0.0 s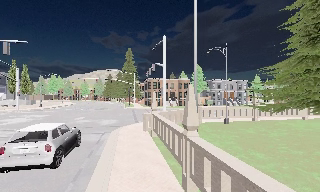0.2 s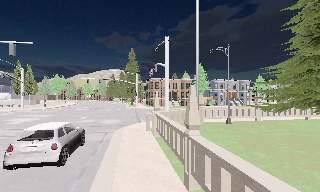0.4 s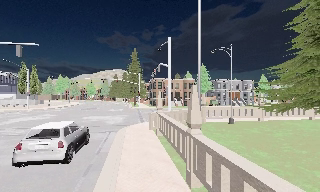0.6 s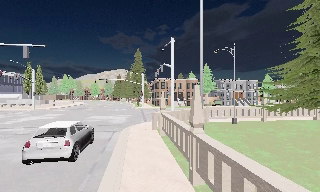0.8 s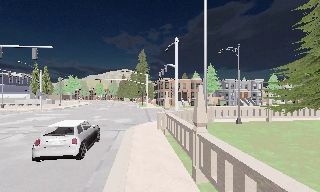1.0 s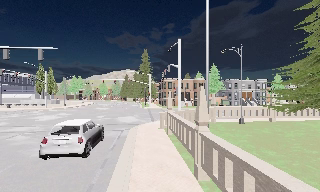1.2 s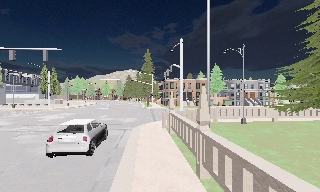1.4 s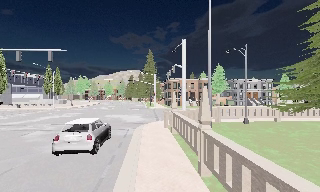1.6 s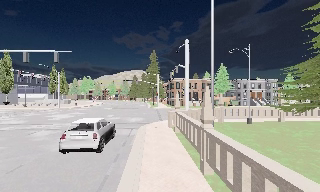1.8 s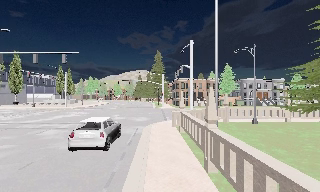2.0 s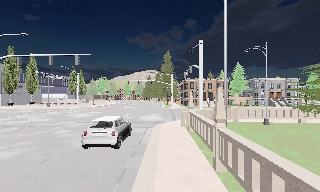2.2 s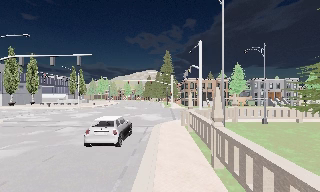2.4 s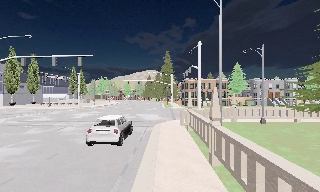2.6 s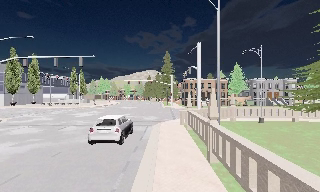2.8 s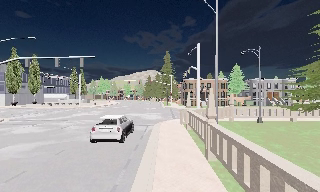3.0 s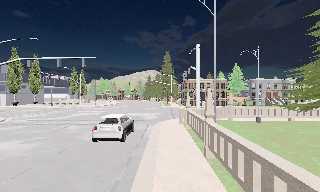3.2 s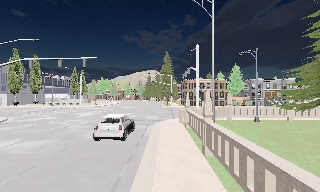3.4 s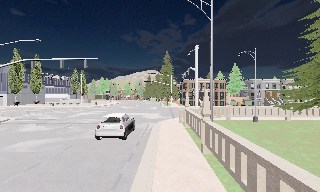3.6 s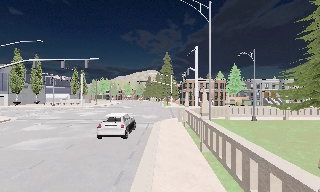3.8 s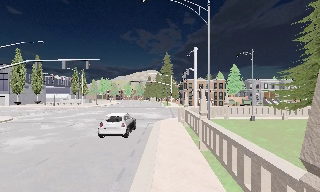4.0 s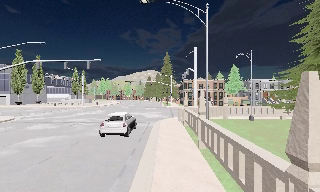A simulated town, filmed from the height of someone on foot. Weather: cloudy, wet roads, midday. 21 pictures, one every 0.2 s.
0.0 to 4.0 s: The camera pans to its left, which is counterclockwise from overhead, by about 15 degrees. It travels backward, about 4 m, so what stands in front gets smaller.
The film runs backward here.
